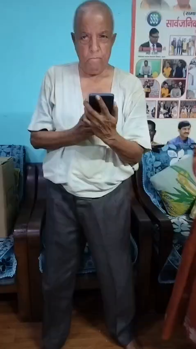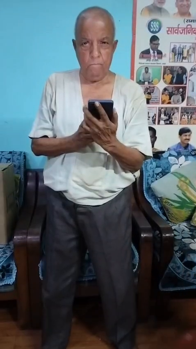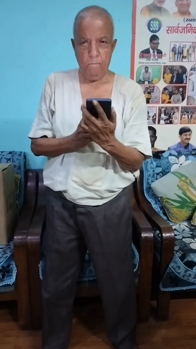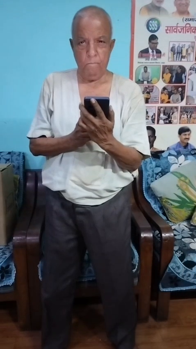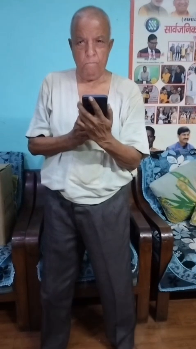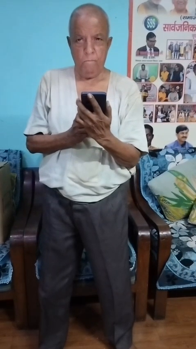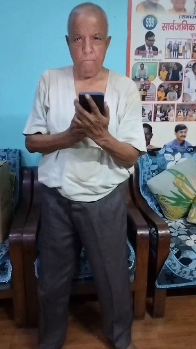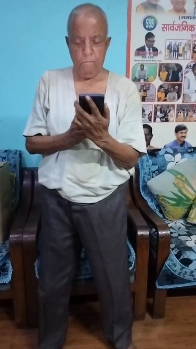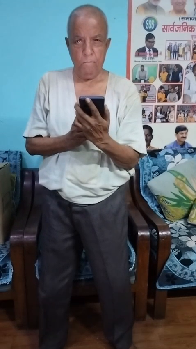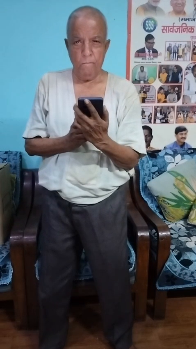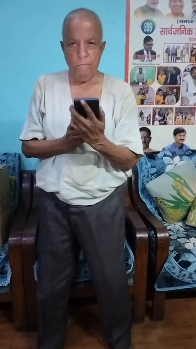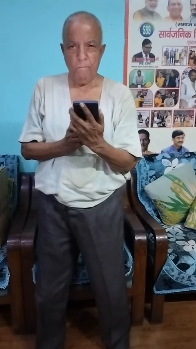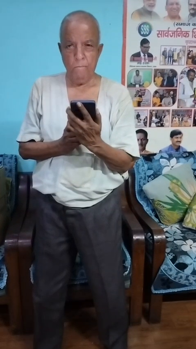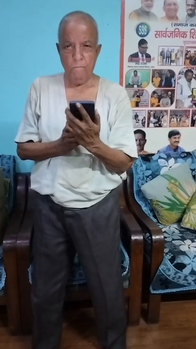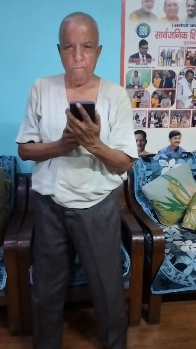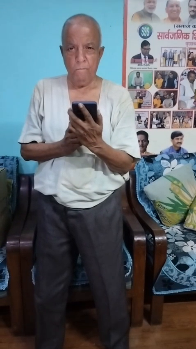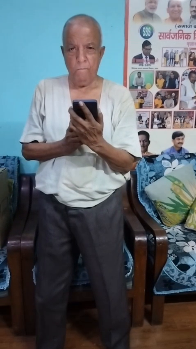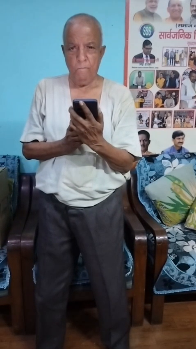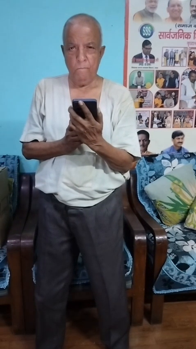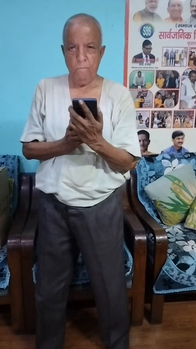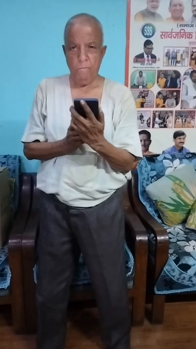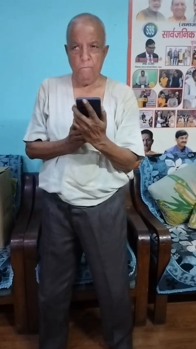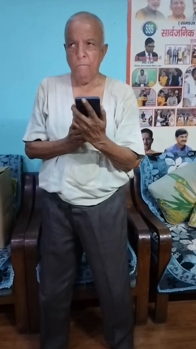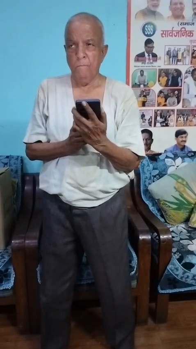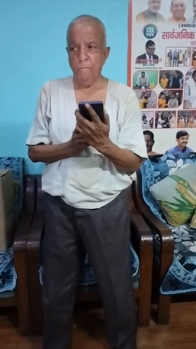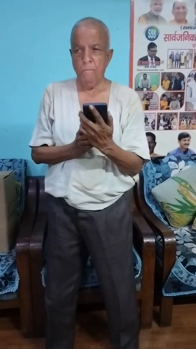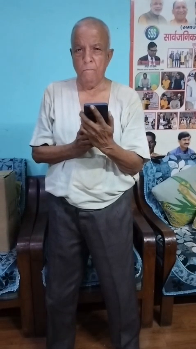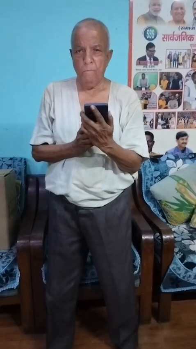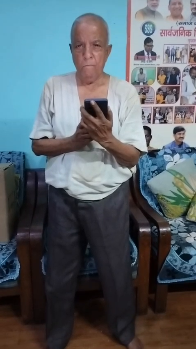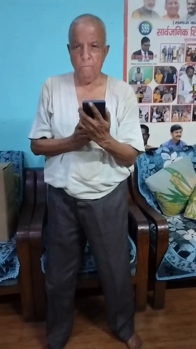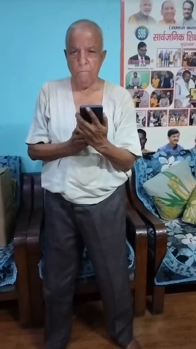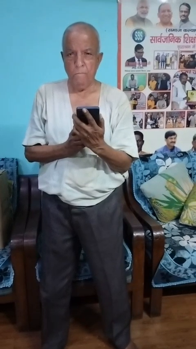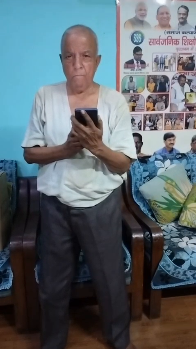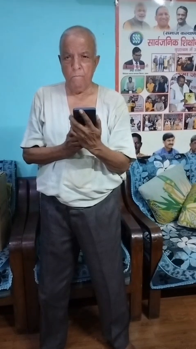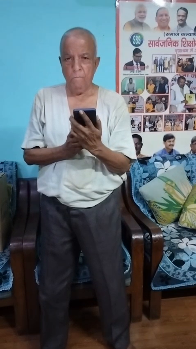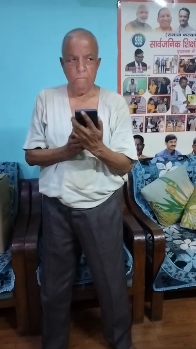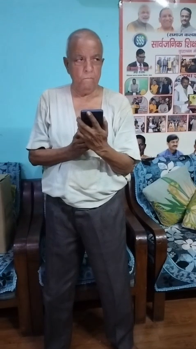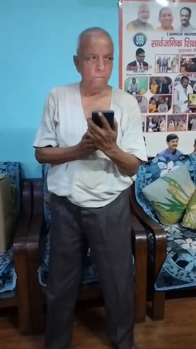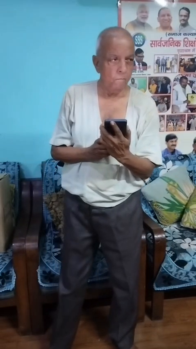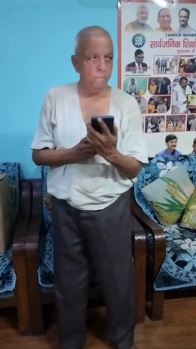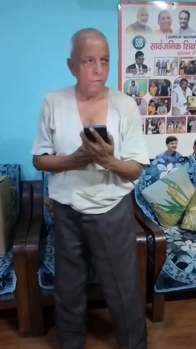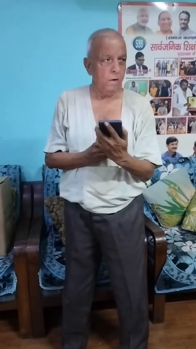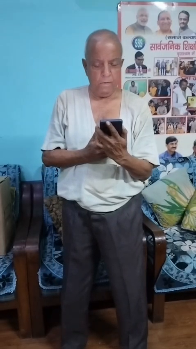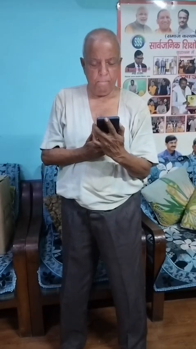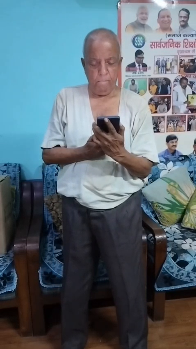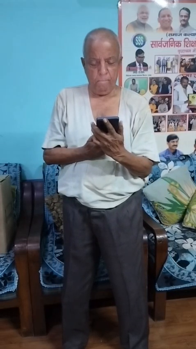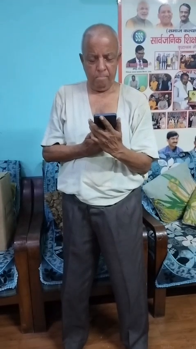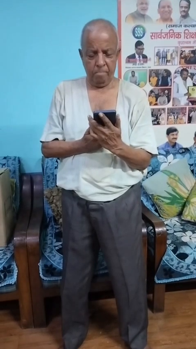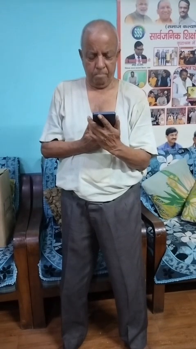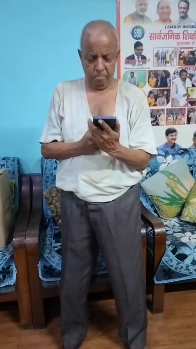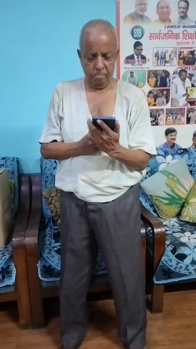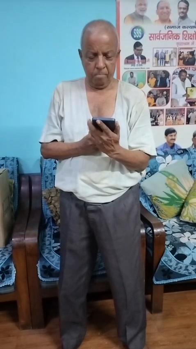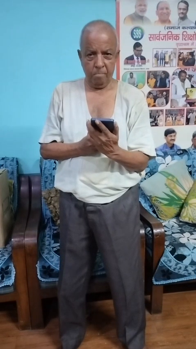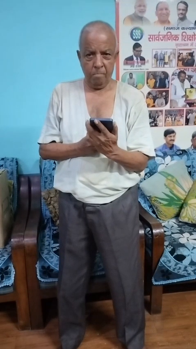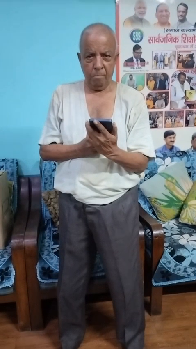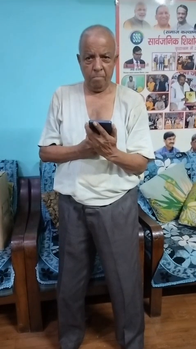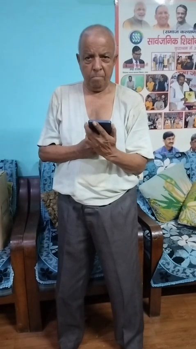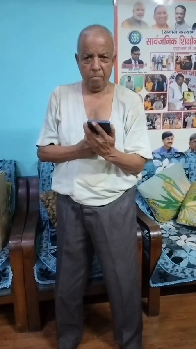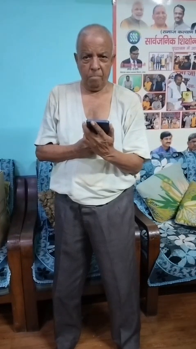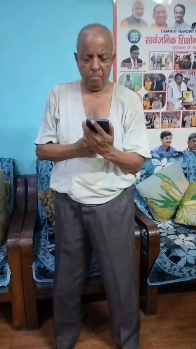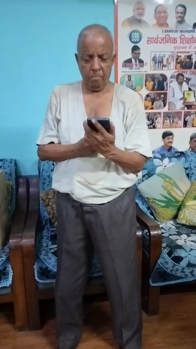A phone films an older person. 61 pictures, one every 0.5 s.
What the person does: Standing.
